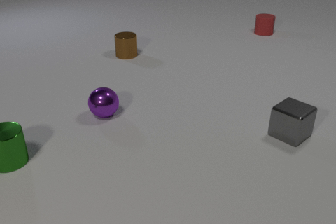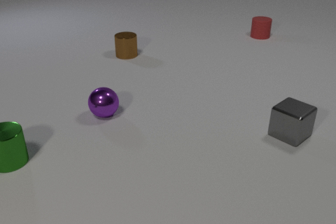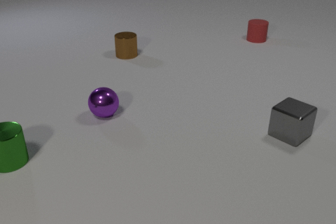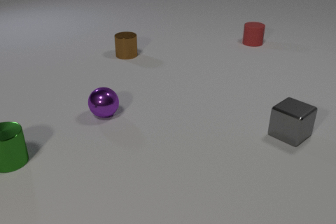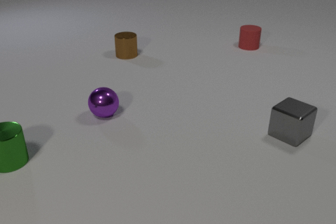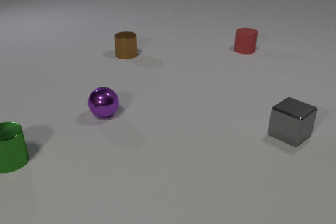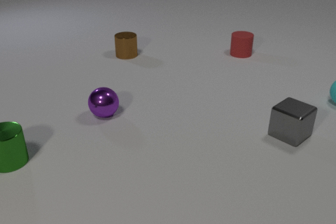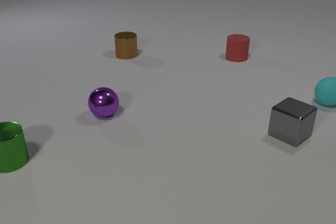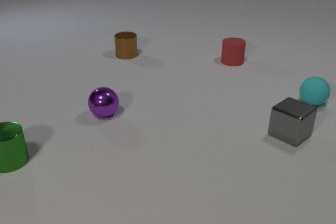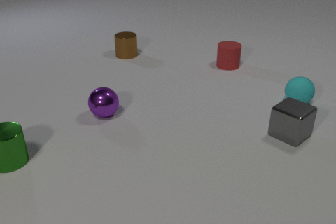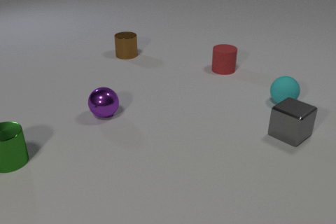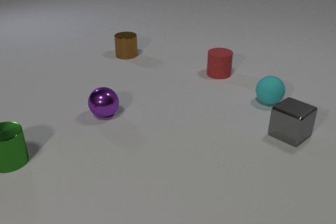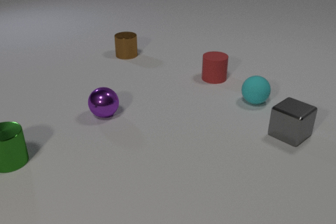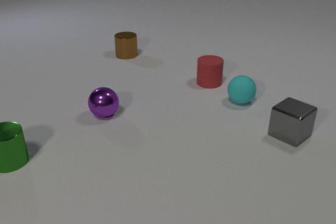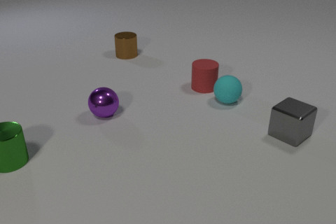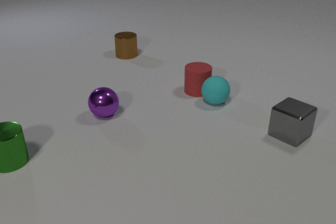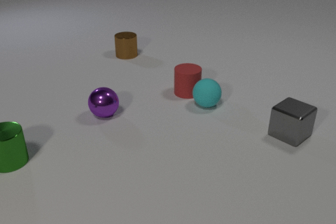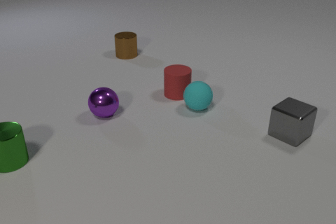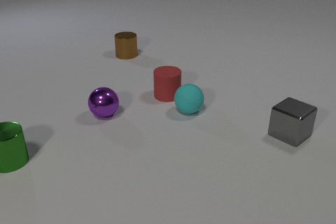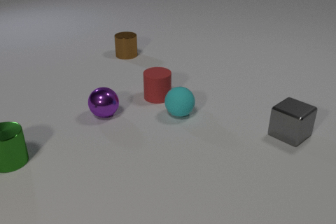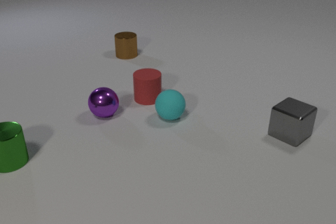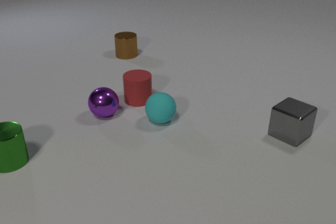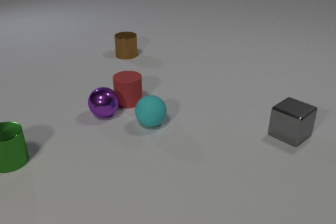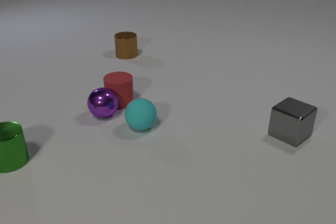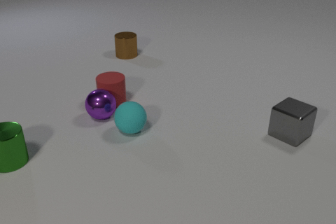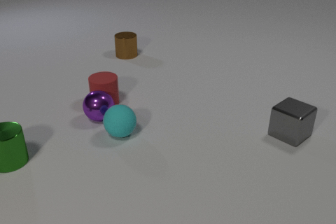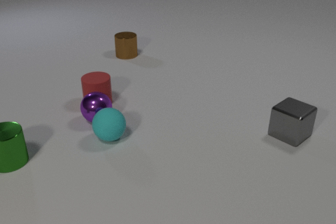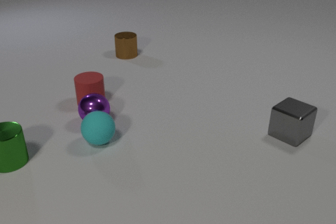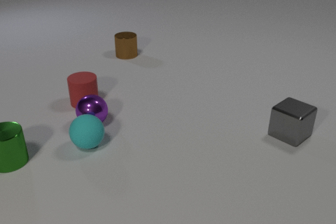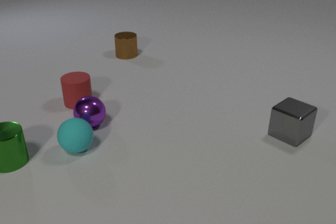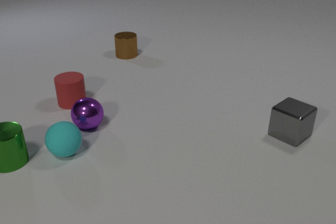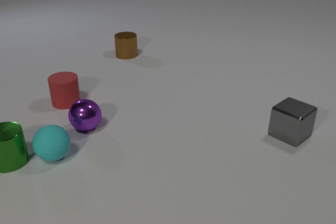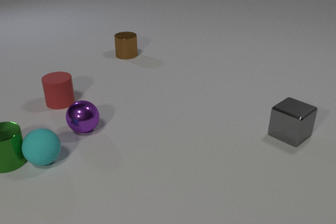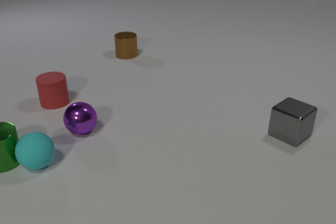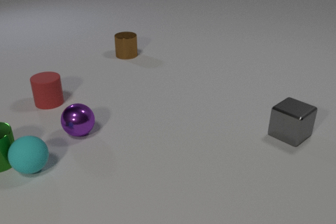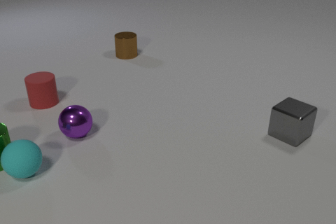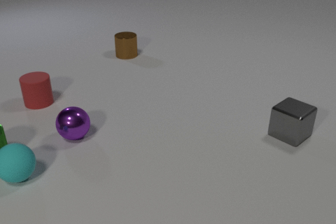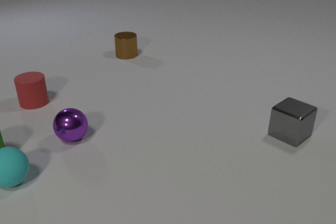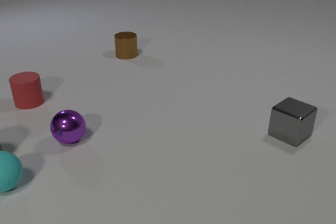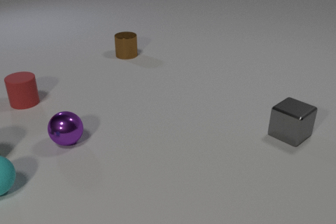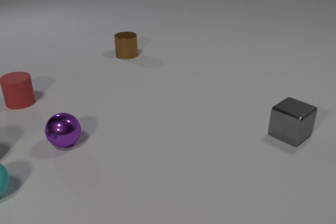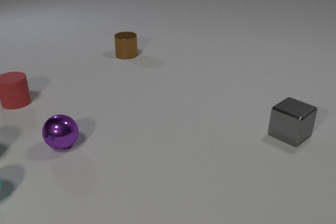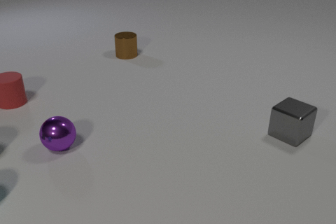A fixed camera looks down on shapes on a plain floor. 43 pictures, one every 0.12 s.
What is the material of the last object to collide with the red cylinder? metal.
Are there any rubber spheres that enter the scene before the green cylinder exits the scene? yes.
What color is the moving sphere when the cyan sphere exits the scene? purple.
0.00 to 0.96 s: The red rubber cylinder slides toward the camera. The cyan rubber sphere comes in at the right edge, rolls to the left.
0.96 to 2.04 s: The red rubber cylinder slides toward the camera and to the left. The cyan rubber sphere rolls to the left. The red rubber cylinder and the cyan rubber sphere collide.
2.04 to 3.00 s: The red rubber cylinder slides to the left. The cyan rubber sphere rolls to the left and toward the camera. The purple metal sphere rolls toward the camera. The red rubber cylinder and the purple metal sphere collide.
3.00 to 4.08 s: The red rubber cylinder slides to the left. The cyan rubber sphere rolls to the left and toward the camera. The purple metal sphere rolls toward the camera and to the left. The green metal cylinder slides to the left. The cyan rubber sphere and the green metal cylinder collide.
4.08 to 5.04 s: The red rubber cylinder slides to the left. The cyan rubber sphere rolls to the left and toward the camera, leaves at the left edge. The purple metal sphere rolls toward the camera and to the left. The green metal cylinder slides to the left, leaves at the left edge.
